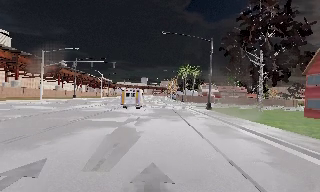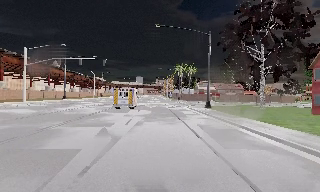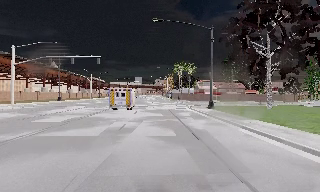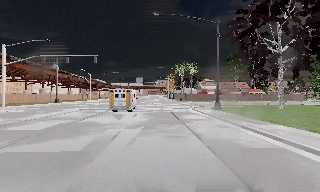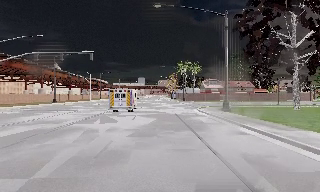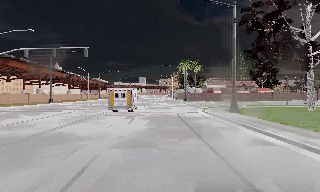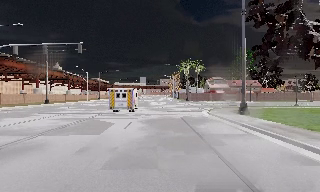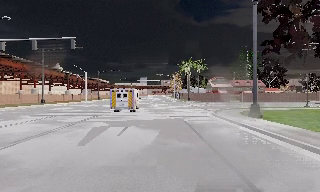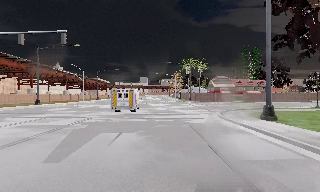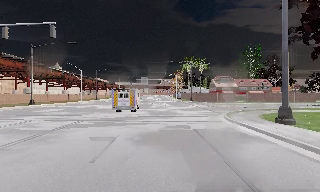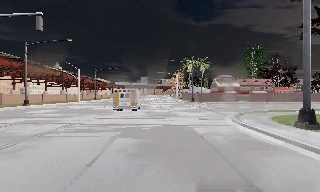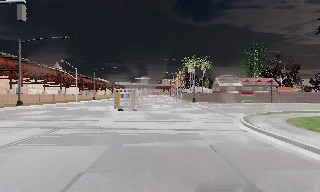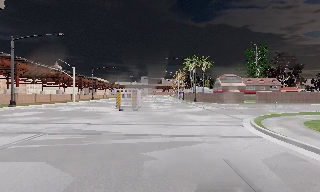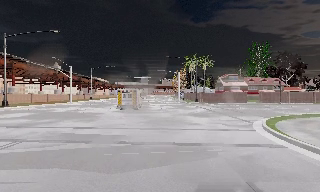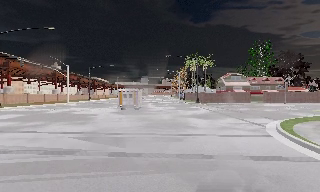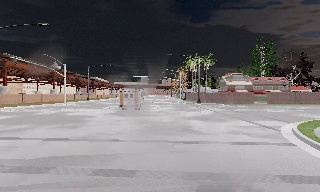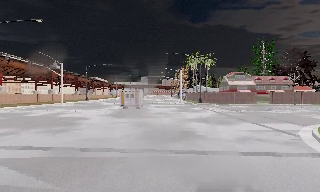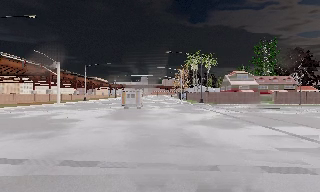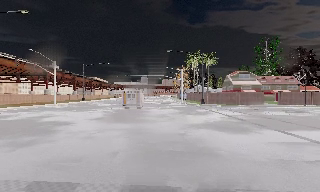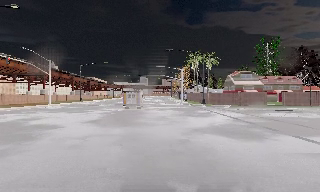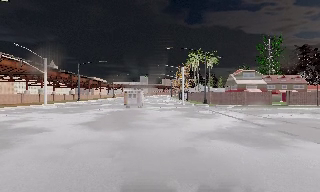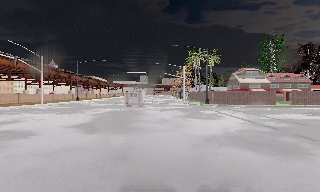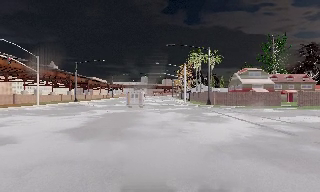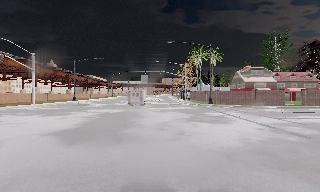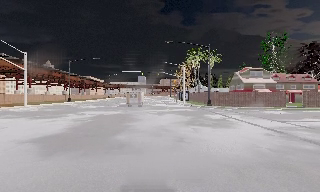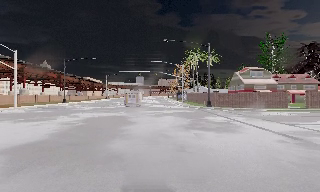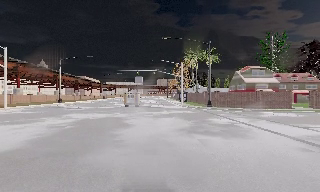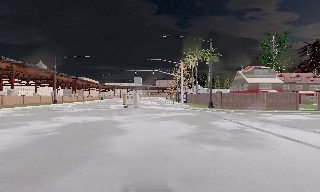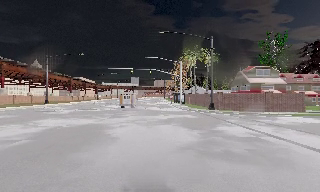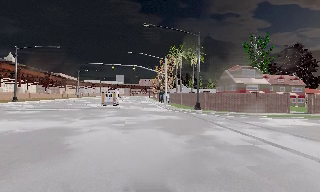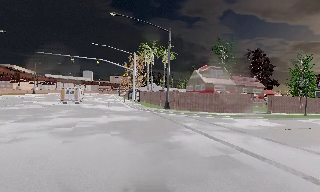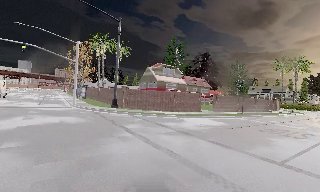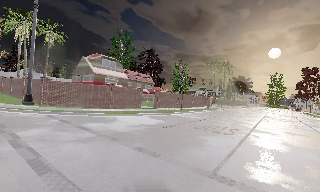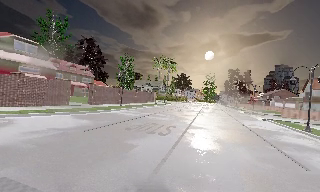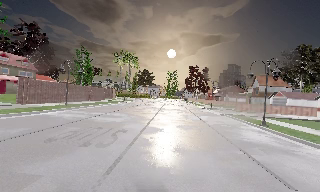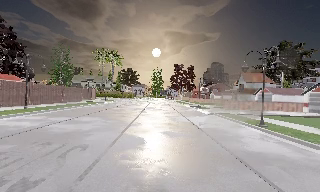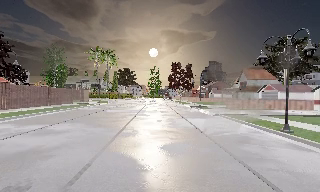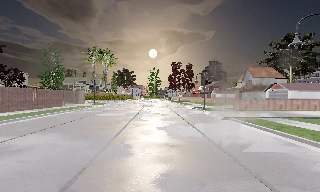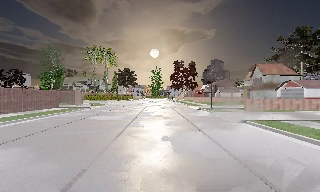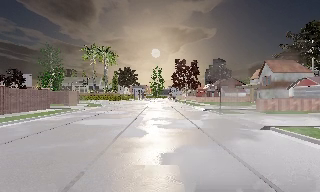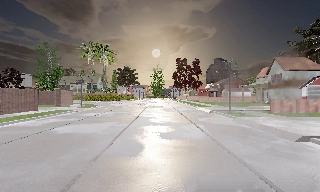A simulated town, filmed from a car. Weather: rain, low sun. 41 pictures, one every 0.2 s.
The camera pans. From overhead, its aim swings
clockwise.
The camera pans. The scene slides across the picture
to the left.
0.0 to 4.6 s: The camera travels forward, about 30 m, so what stands in front looms larger. It loses speed.
4.6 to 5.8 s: The camera travels forward, about 7 m, so what stands in front looms larger. It gains speed.
5.8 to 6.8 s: The camera swings to its right by about 75 degrees, and the scene slides to the left. It travels forward, about 9 m.
6.8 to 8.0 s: The camera travels forward, about 13 m, so what stands in front looms larger.
The film runs forward here.
